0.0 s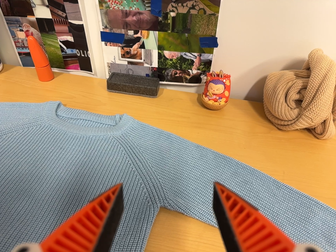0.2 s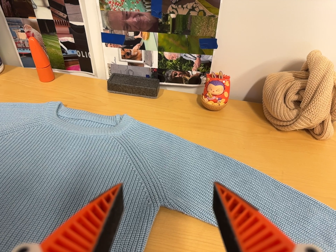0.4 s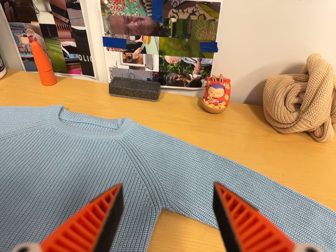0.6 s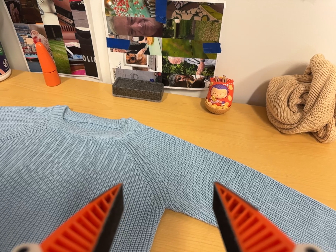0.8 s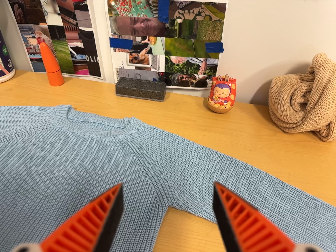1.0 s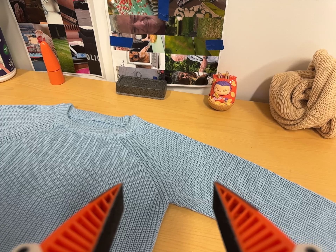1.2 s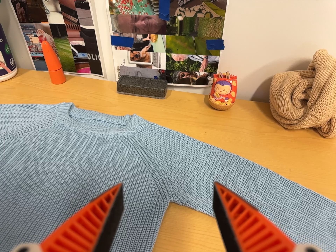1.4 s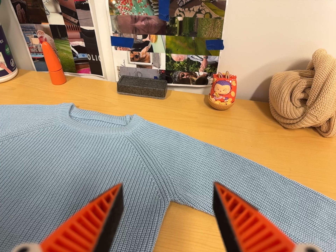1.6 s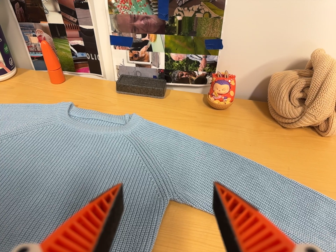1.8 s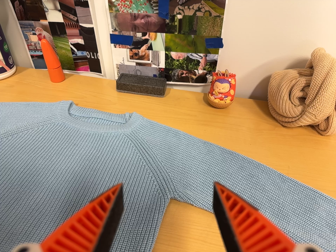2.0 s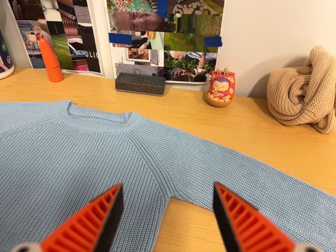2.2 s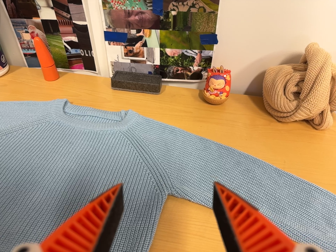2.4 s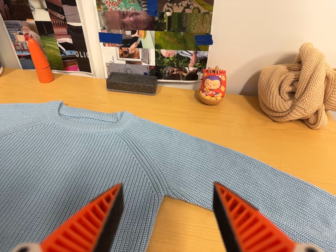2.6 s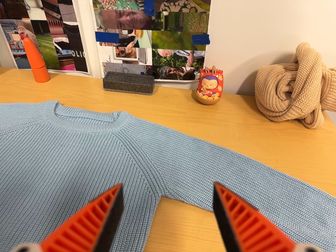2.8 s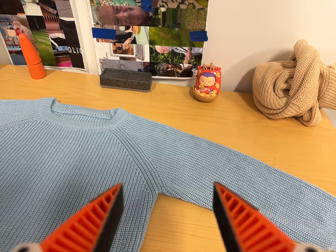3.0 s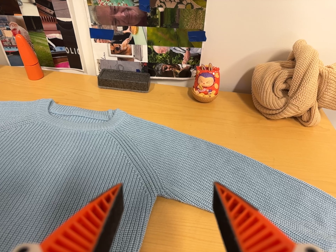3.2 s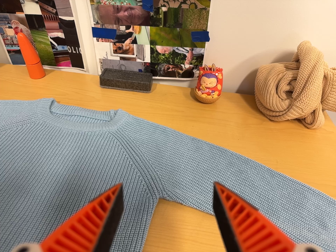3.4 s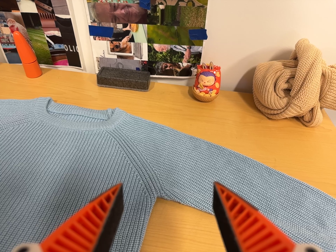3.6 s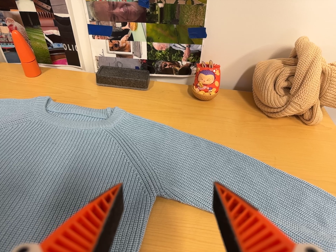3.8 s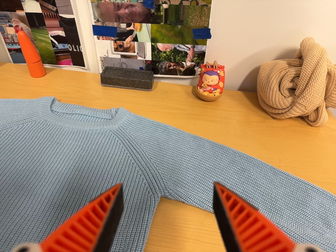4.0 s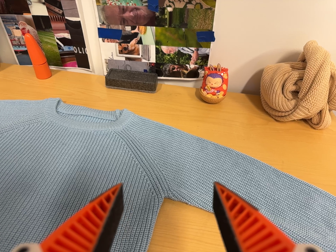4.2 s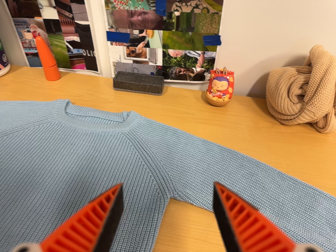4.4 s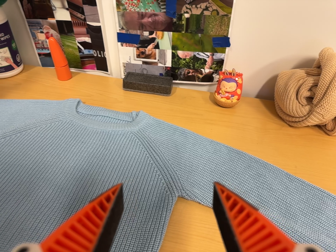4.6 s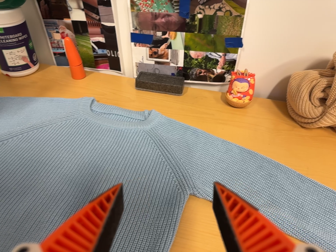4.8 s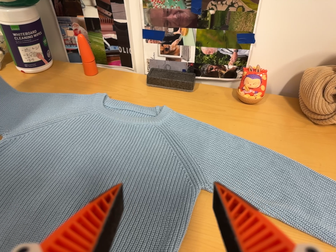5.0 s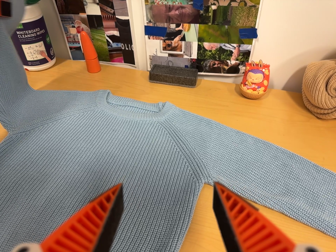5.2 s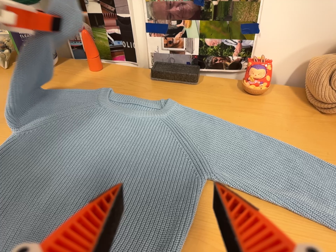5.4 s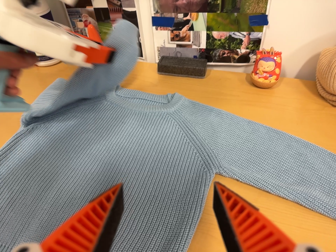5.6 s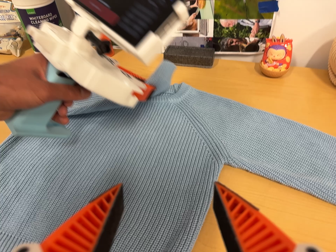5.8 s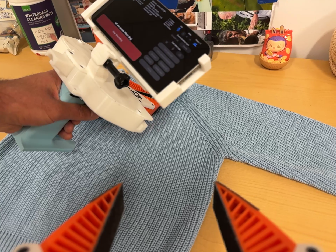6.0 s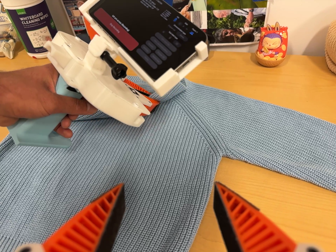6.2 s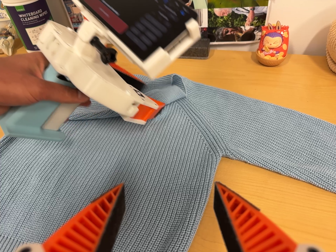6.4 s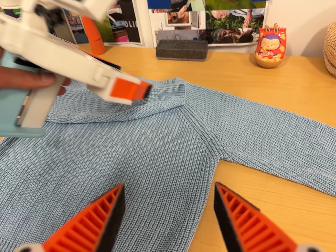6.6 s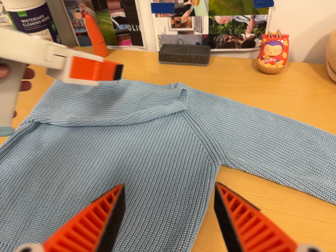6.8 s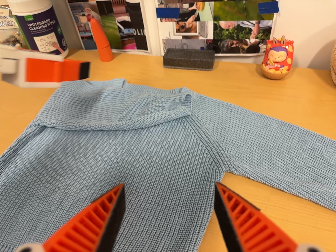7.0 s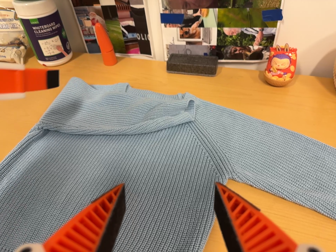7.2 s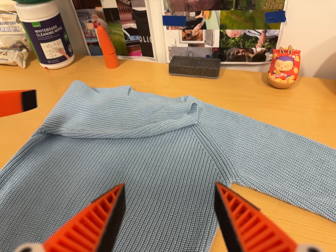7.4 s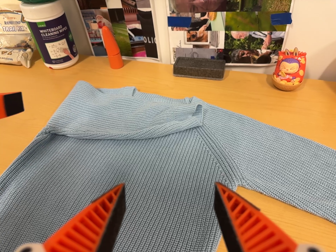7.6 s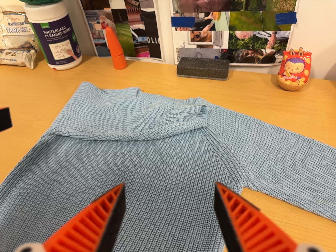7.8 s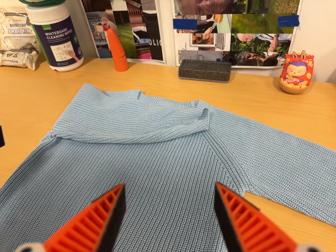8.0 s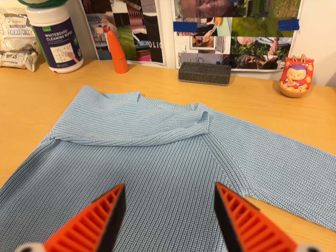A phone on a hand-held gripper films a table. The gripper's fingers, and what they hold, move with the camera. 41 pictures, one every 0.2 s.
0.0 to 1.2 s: The camera shifts only a little, or ends up much as it began.
1.2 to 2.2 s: The camera keeps its place and its aim.
2.2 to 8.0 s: The camera swings to its left by about 10 degrees, and the scene slides to the right.
The film runs forward here.
